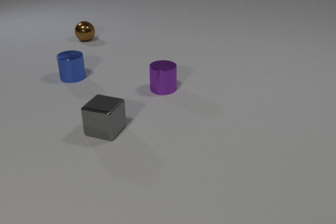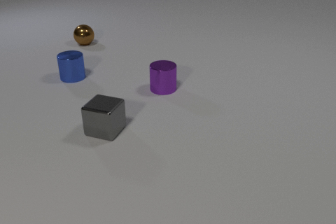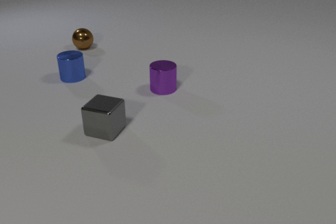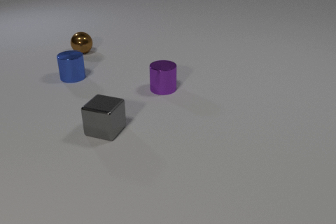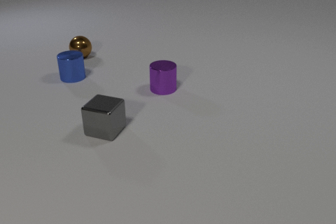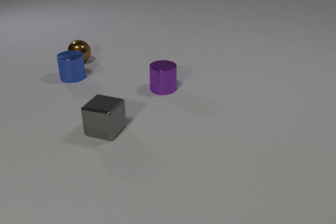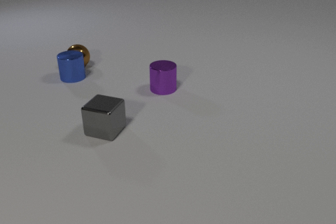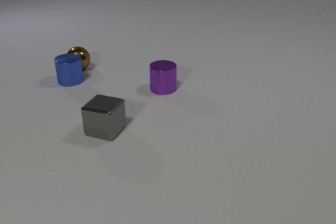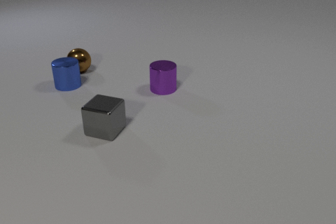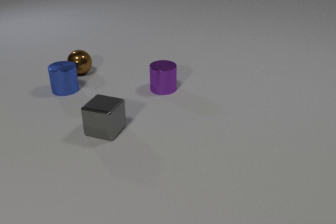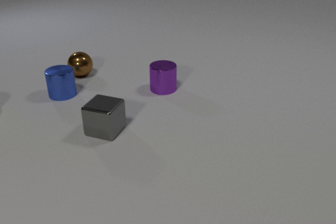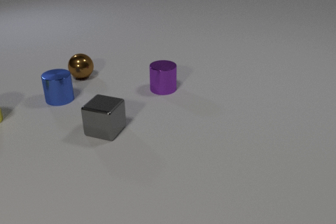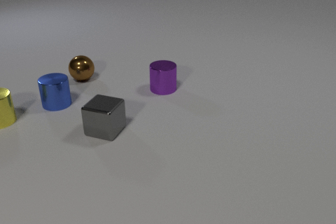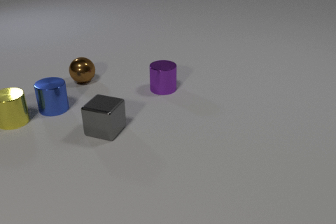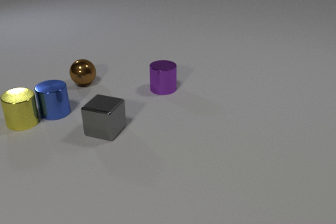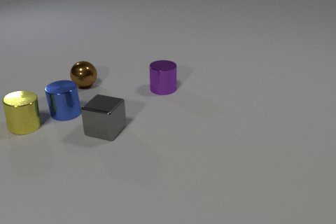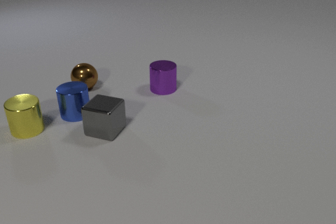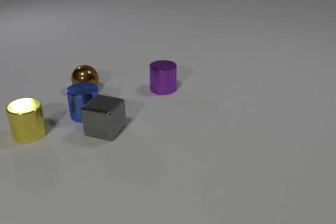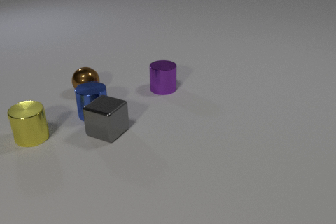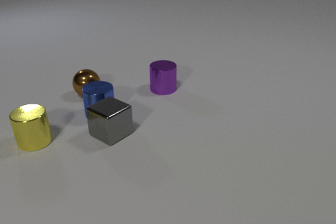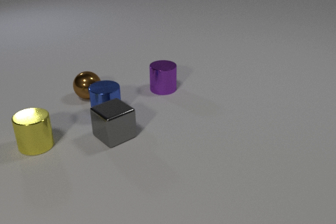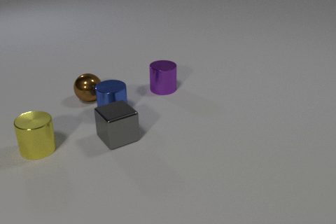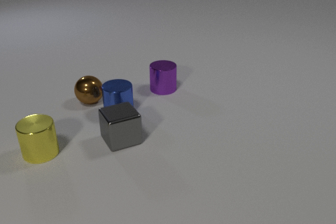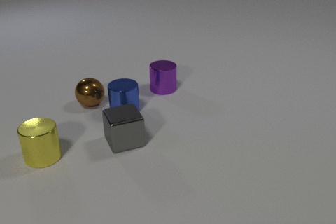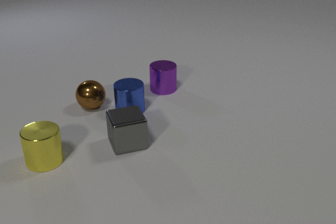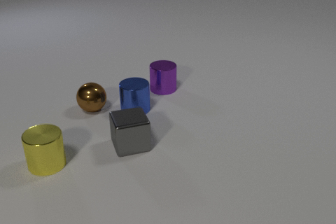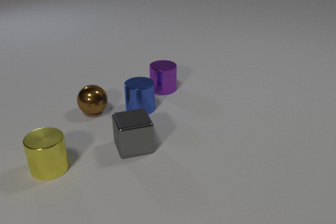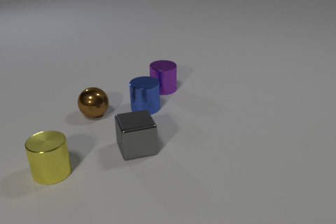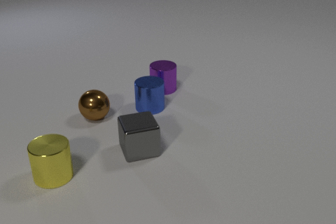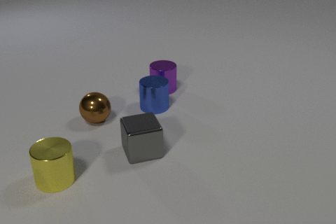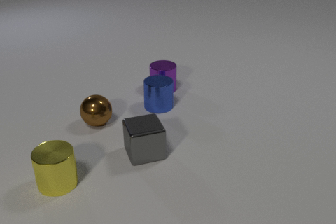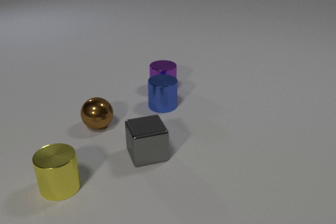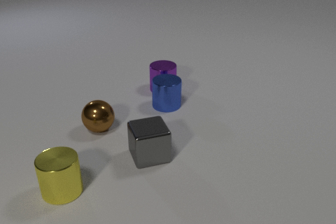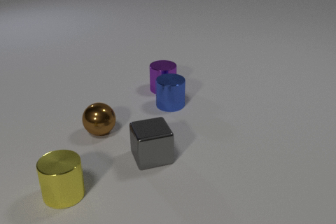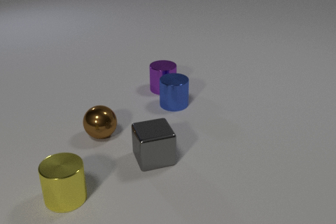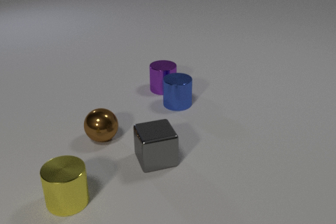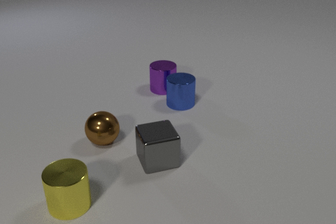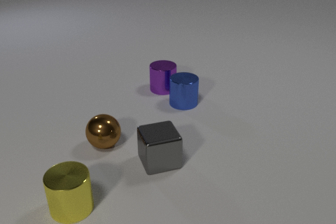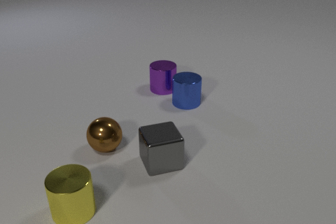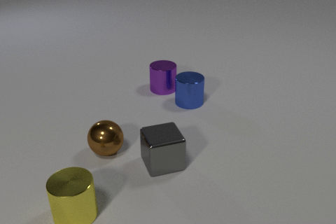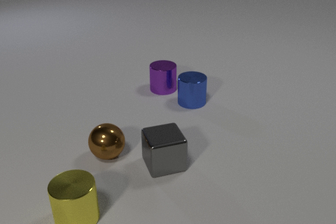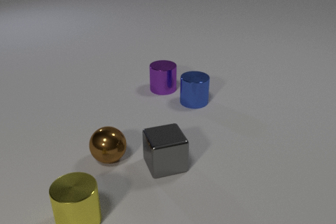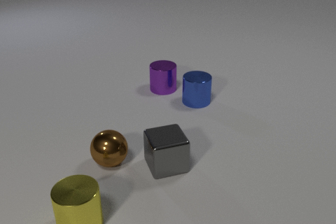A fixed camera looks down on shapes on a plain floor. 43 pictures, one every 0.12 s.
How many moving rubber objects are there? 0.
Are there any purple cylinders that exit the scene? no.
What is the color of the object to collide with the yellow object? blue.
0.00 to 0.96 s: The brown metal sphere rolls toward the camera. The blue metal cylinder slides toward the camera. The brown metal sphere and the blue metal cylinder collide.
0.96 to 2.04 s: The brown metal sphere rolls toward the camera. The blue metal cylinder slides toward the camera. The yellow metal cylinder comes in at the left edge, slides toward the camera and to the right. The blue metal cylinder and the yellow metal cylinder collide.
2.04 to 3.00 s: The brown metal sphere rolls toward the camera. The blue metal cylinder slides to the right. The gray metal cube slides toward the camera and to the right, spins so that its near face slides to the left, clockwise seen from above. The yellow metal cylinder slides toward the camera. The blue metal cylinder and the gray metal cube collide.
3.00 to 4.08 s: The brown metal sphere rolls toward the camera. The blue metal cylinder slides to the right. The gray metal cube slides toward the camera and to the right. The yellow metal cylinder slides toward the camera.
4.08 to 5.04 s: The brown metal sphere rolls toward the camera. The blue metal cylinder slides to the right. The gray metal cube slides to the right and toward the camera. The yellow metal cylinder slides toward the camera.
